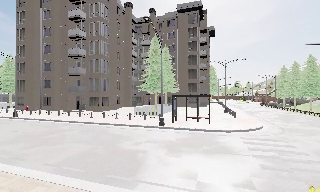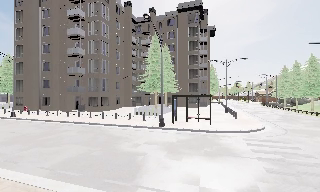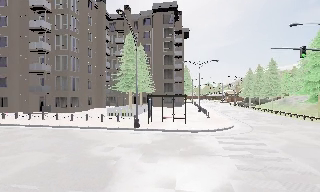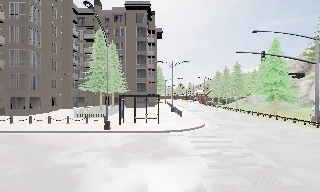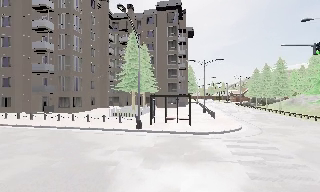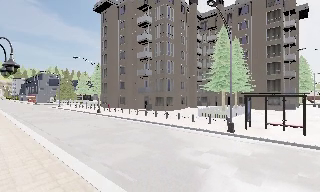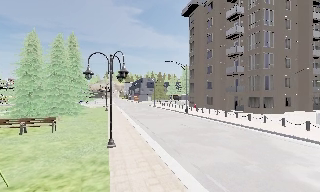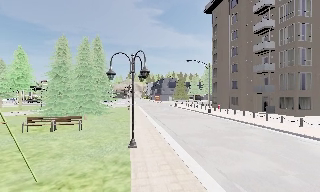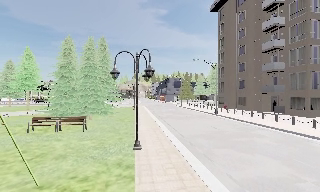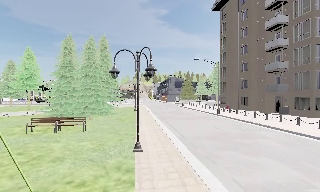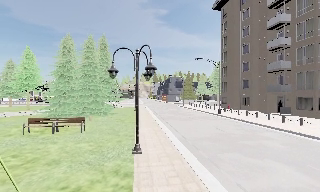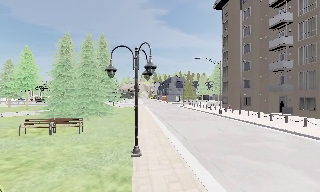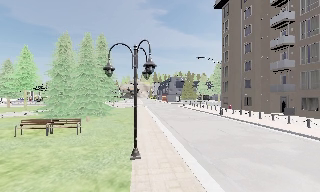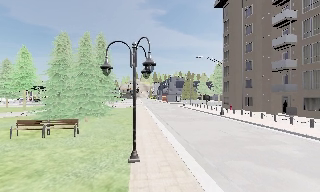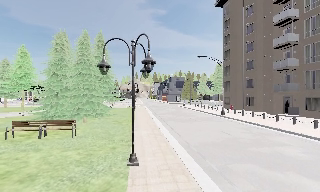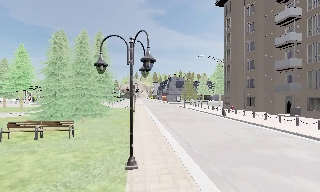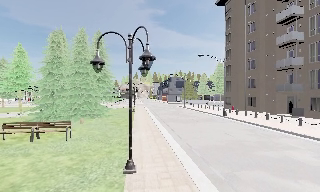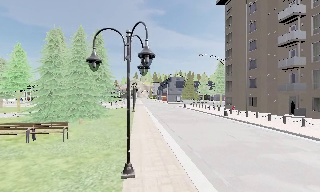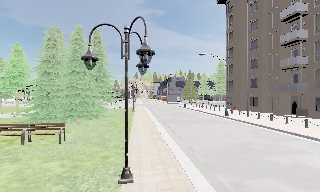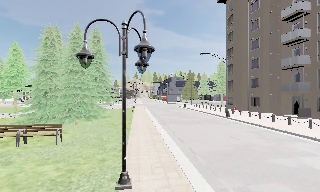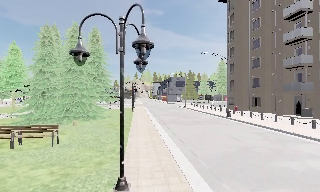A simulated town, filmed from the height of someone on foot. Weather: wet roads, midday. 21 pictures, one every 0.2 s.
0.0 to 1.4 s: The scene slides to the right, as the camera pans about 60 degrees to its left. It travels forward, about 2 m.
1.4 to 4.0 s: The camera travels forward, about 4 m, so what stands in front looms larger.
The film runs forward here.
